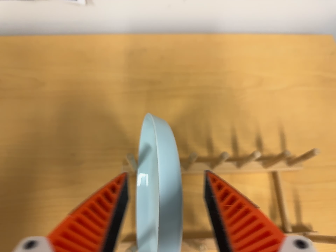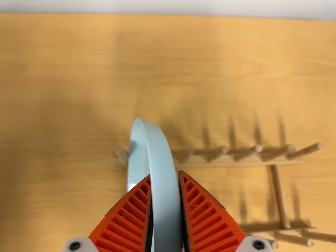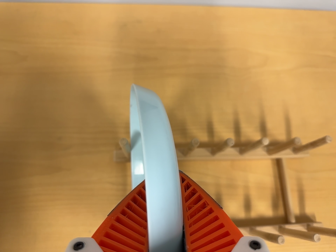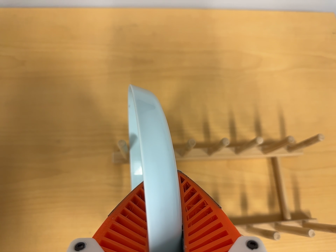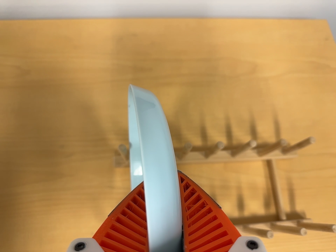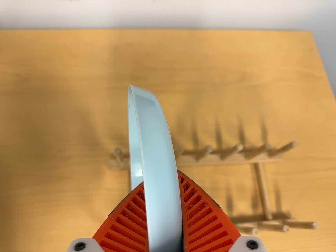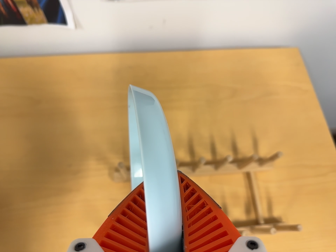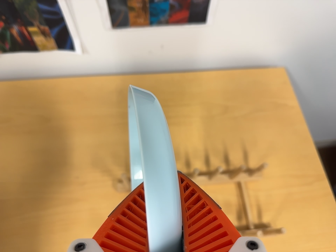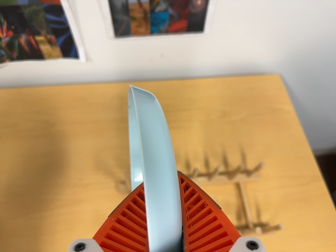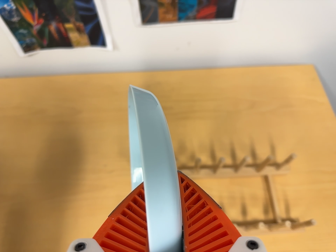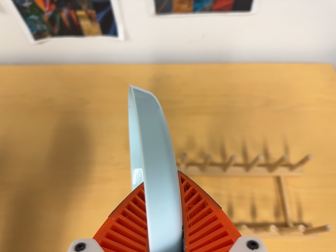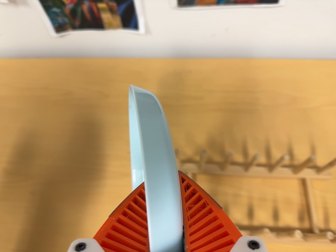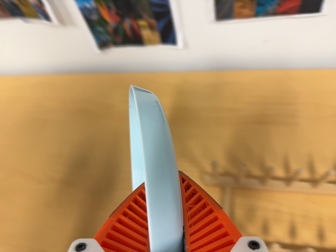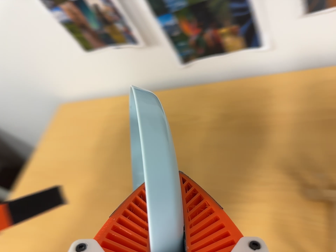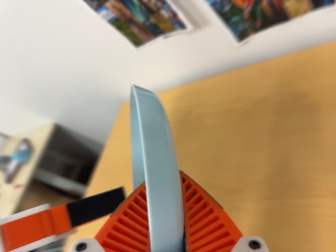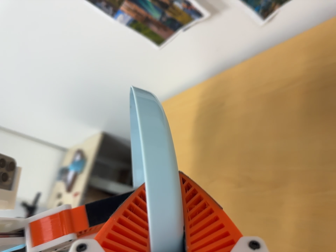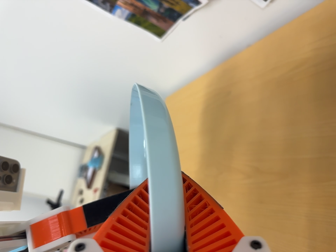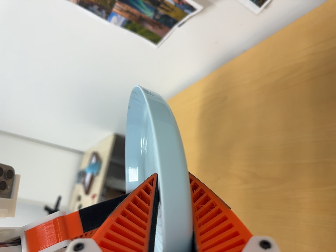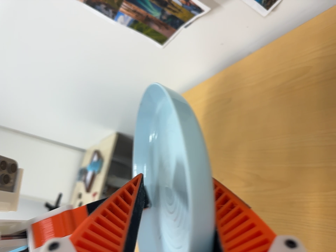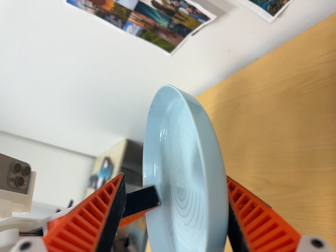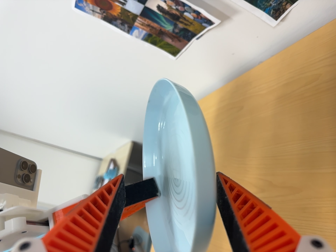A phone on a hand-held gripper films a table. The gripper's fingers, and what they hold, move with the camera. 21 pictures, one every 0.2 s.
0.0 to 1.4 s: The camera travels backward, about 9 cm, so what stands in front gets smaller.
1.4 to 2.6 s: The camera swings to its left by about 35 degrees, and the scene slides to the right. It travels toward the bottom of its view, about 6 cm.
2.6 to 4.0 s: The scene slides to the right, as the camera pans about 35 degrees to its left. It travels to its right and forward, about 10 cm. It rolls about its line of sight by about 15 degrees, and the scene rotates counterclockwise.
The film runs backward here.
